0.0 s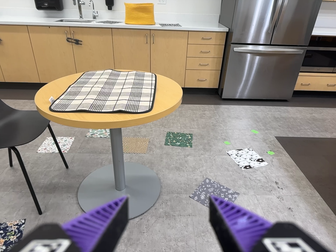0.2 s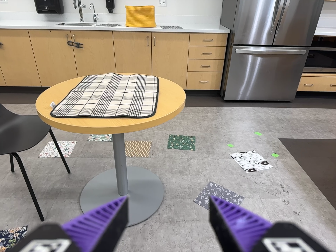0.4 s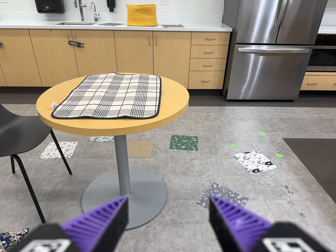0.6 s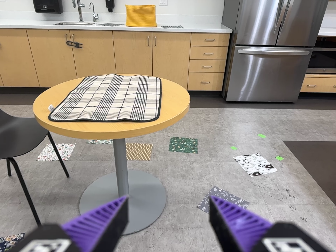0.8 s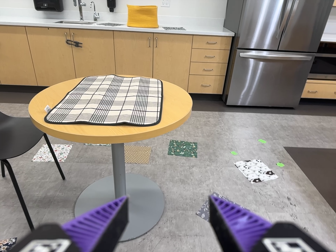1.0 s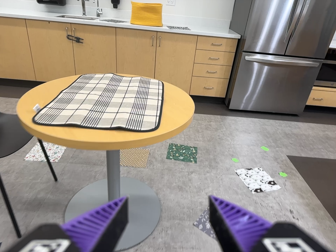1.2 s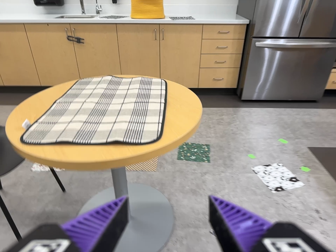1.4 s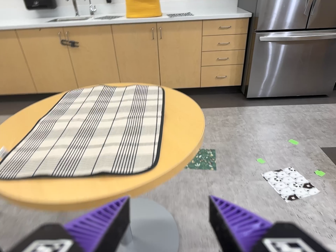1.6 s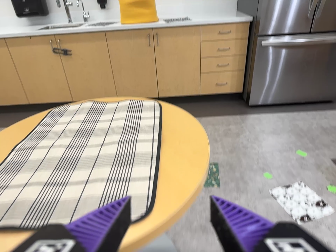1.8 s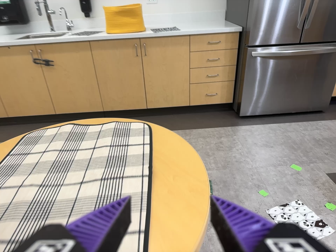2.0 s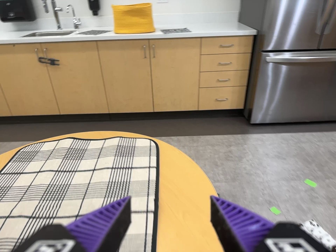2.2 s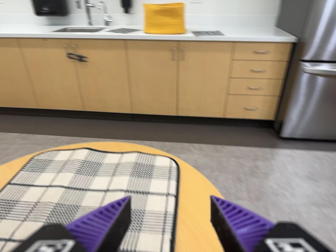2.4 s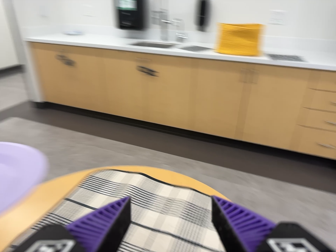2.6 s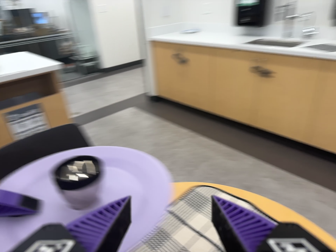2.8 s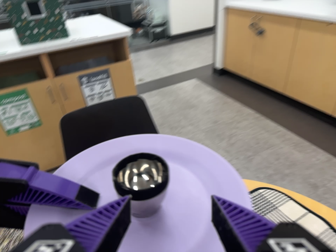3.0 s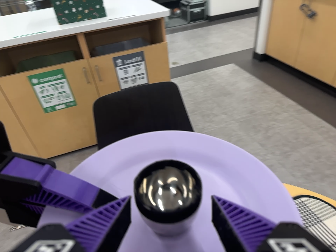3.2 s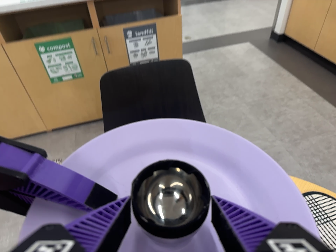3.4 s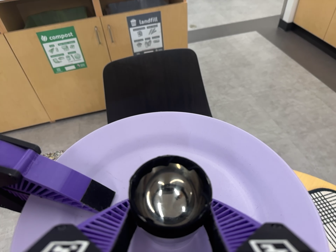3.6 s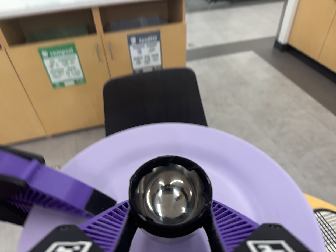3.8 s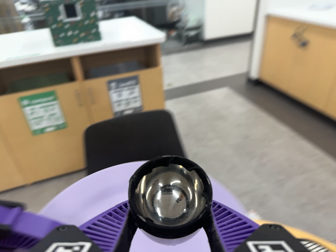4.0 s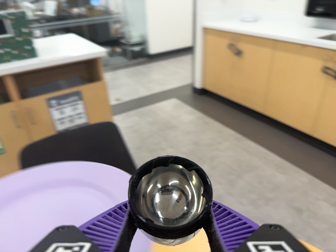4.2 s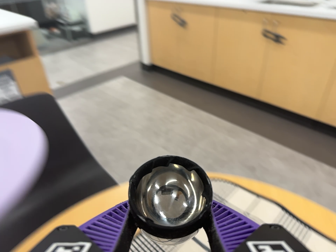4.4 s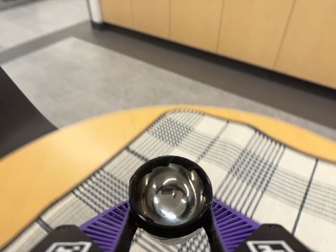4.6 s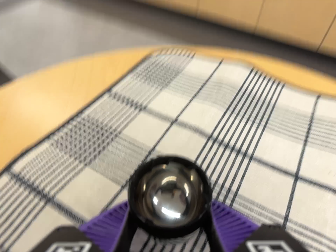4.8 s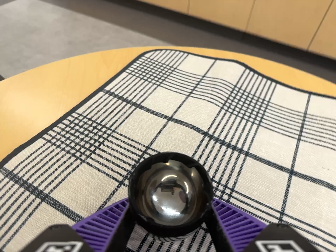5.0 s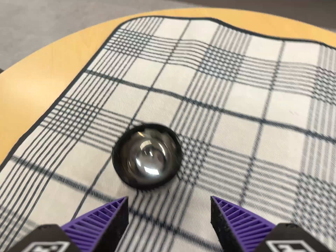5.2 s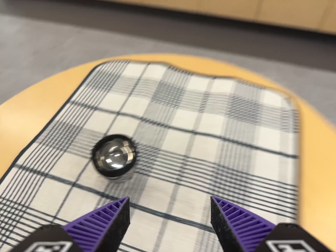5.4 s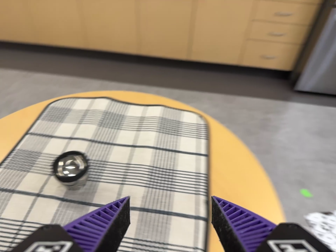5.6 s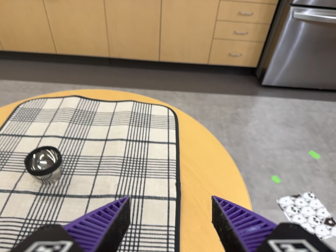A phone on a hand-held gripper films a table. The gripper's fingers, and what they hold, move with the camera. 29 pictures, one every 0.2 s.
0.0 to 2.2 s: The camera travels forward and toward the top of its view, about 90 cm, so what stands in front looms larger.
2.2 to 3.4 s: The camera pans to its left by about 60 degrees. It travels forward and toward the top of its view, about 38 cm. Its aim tips toward the bottom of its view by about 15 degrees. It rolls about its line of sight by about 30 degrees, and the scene rotates clockwise.
3.4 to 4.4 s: The camera pans to its right by about 35 degrees. It travels toward the bottom of its view, forward and to its right, about 22 cm, so close, fixed things drift upward. It rolls about its line of sight by about 20 degrees, and the scene rotates counterclockwise.
4.4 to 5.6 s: The camera pans to its right by about 25 degrees. It travels backward and toward the bottom of its view, about 36 cm, so what stands in front gets smaller. It rolls about its line of sight by about 25 degrees, and the scene rotates counterclockwise.
The film runs forward here.
